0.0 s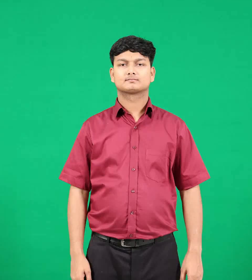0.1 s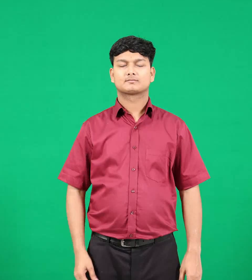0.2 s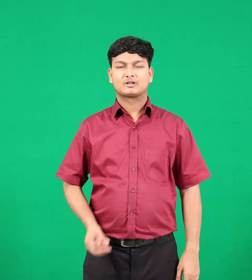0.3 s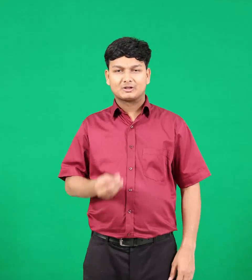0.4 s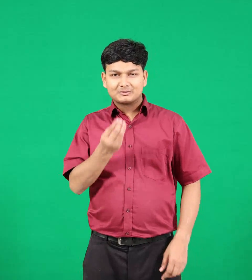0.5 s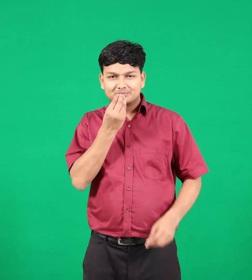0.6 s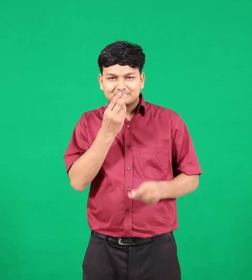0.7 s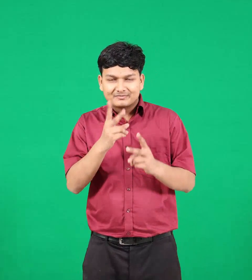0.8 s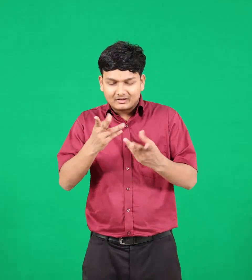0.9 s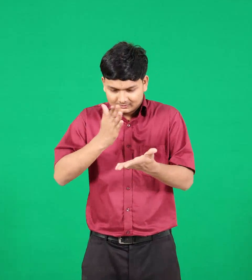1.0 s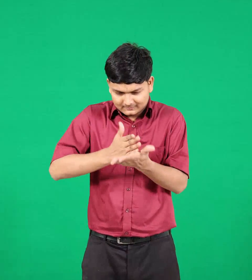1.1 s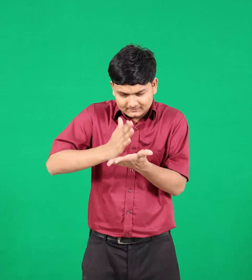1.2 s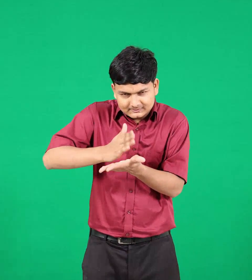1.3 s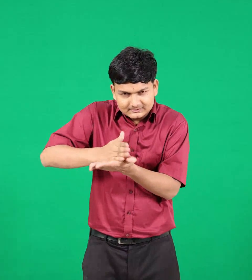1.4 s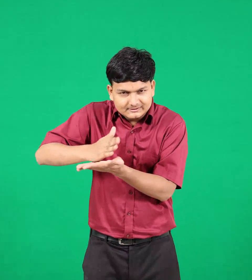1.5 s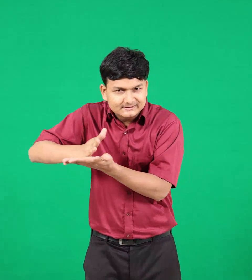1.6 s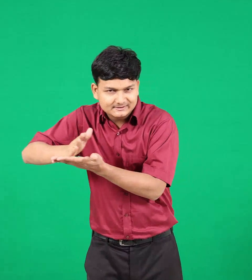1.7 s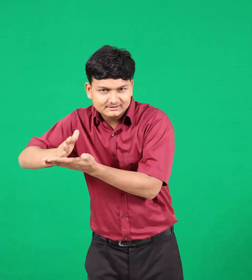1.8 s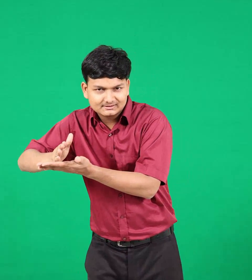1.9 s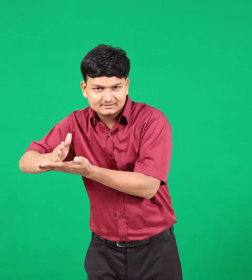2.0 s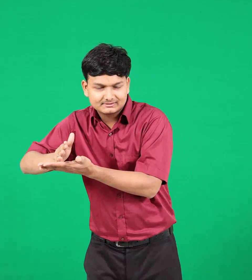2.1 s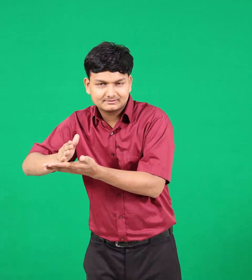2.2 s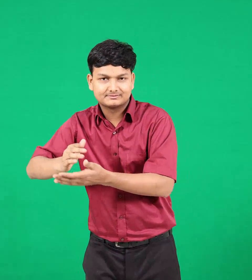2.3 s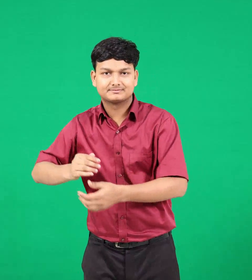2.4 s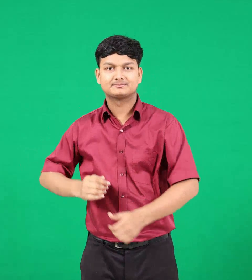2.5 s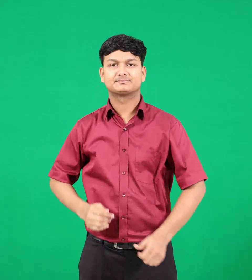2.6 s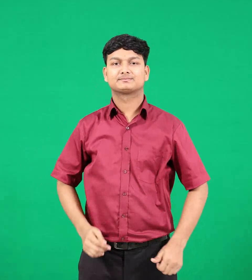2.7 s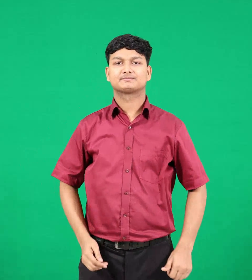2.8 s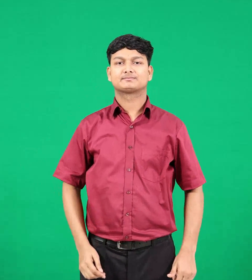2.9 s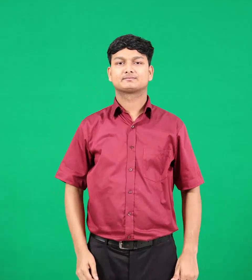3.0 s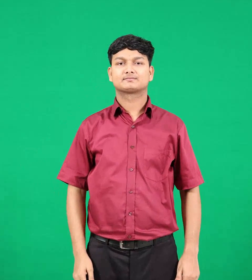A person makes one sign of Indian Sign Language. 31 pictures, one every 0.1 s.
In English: chopped
